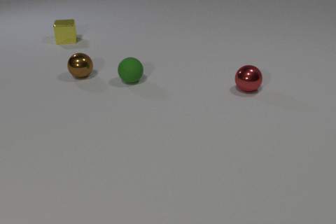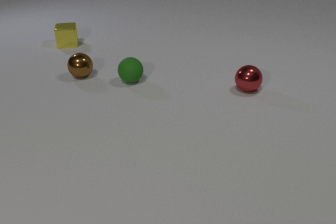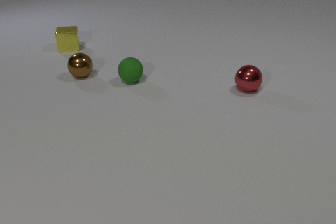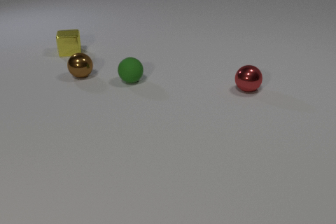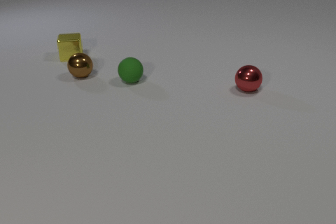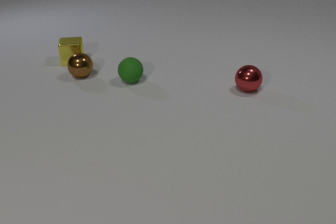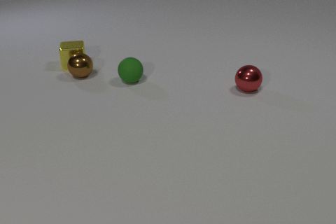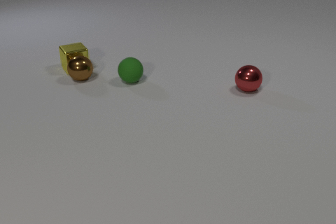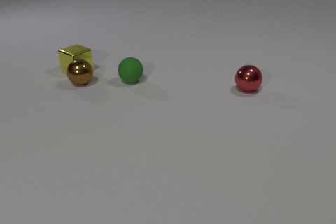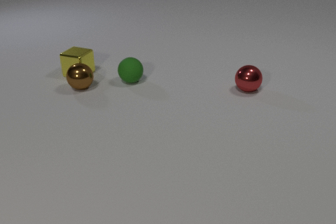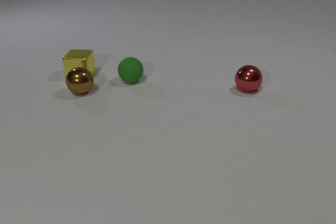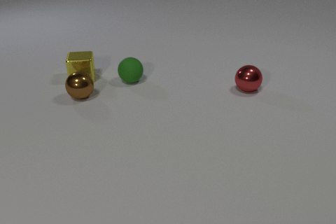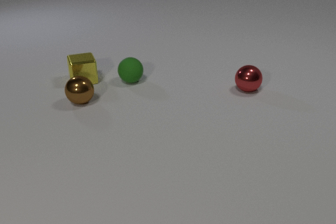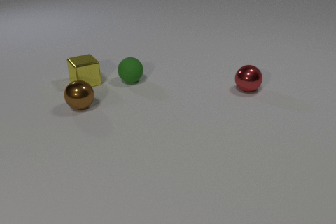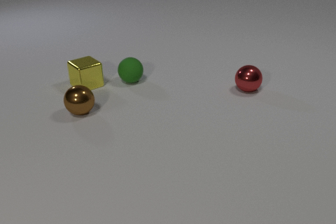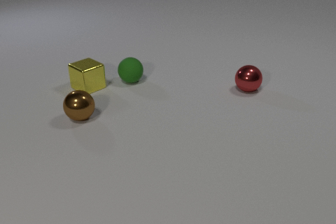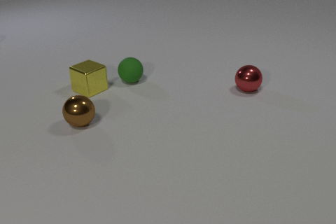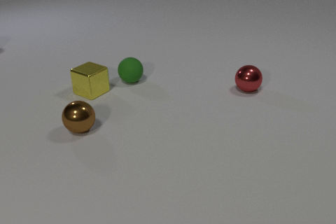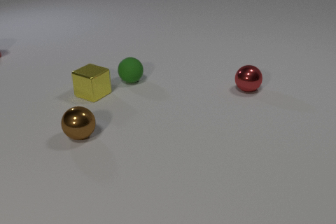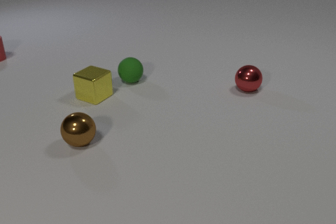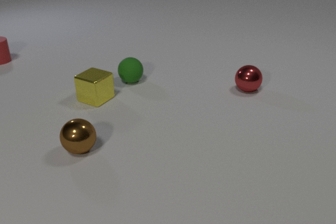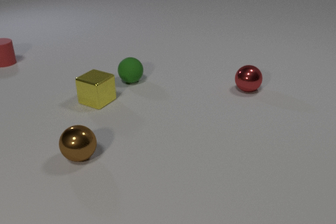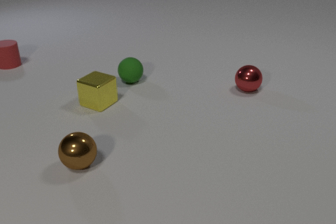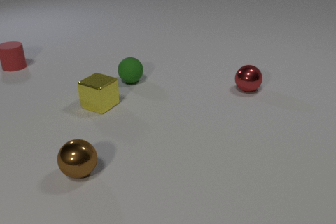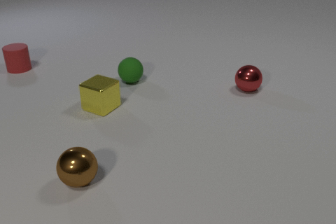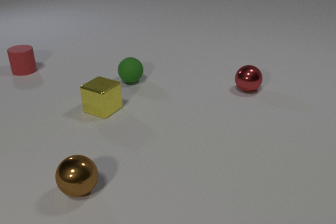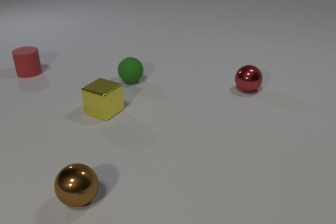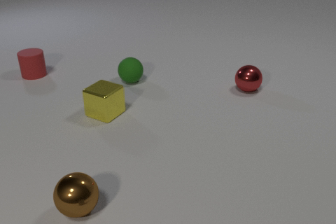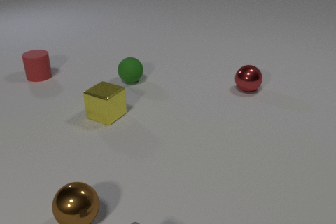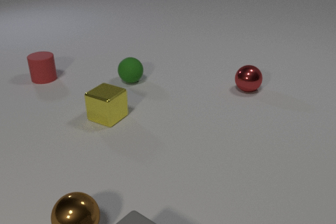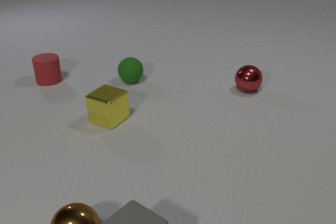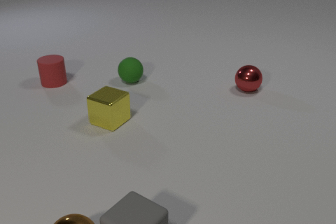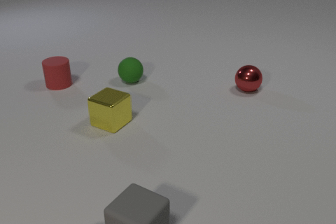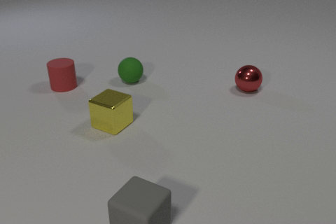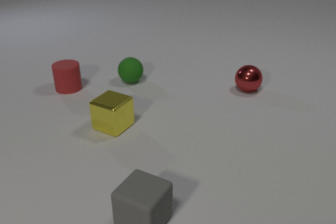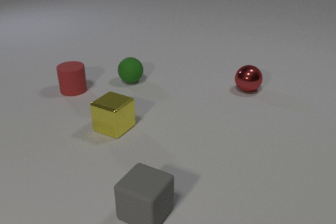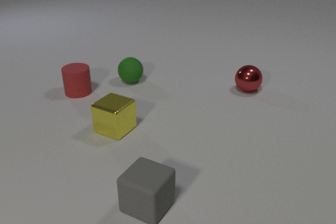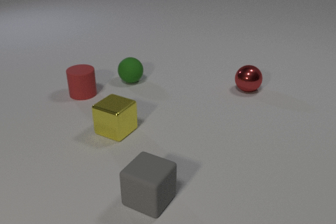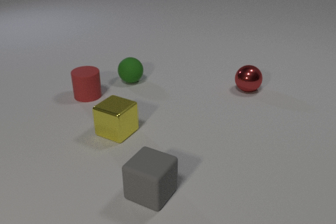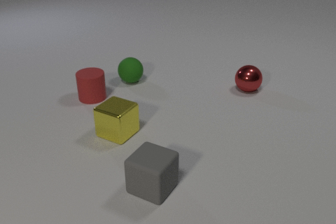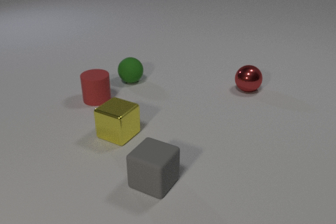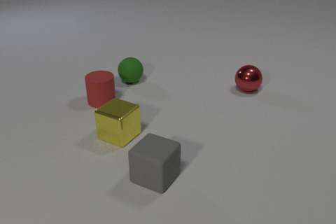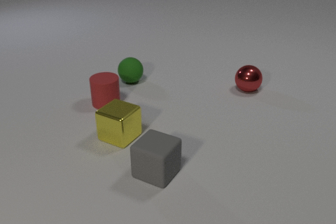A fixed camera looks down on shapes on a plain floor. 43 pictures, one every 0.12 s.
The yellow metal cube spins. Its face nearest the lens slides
to the right.
The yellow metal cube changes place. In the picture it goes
toward the camera.
0.00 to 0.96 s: The yellow metal cube slides toward the camera, spins counterclockwise seen from above by about 45 degrees, its near face sliding to the right. The brown metal sphere rolls toward the camera. The yellow metal cube and the brown metal sphere collide.
0.96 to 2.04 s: The yellow metal cube slides toward the camera, spins counterclockwise seen from above by about 90 degrees, its near face sliding to the right. The brown metal sphere rolls toward the camera.
2.04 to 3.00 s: The yellow metal cube slides toward the camera. The brown metal sphere rolls toward the camera. The red rubber cylinder comes in at the left edge, slides toward the camera and to the right.
3.00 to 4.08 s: The yellow metal cube slides toward the camera. The brown metal sphere rolls toward the camera, leaves at the bottom edge. The gray rubber cube comes in at the bottom edge, slides away from the camera. The red rubber cylinder slides toward the camera and to the right. The brown metal sphere and the gray rubber cube collide.
4.08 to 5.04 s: The yellow metal cube slides toward the camera. The gray rubber cube slides away from the camera. The red rubber cylinder slides toward the camera and to the right.
How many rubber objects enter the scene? 2.
How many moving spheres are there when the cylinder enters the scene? 1.
What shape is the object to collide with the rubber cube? sphere.
